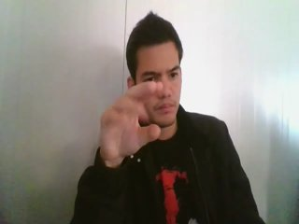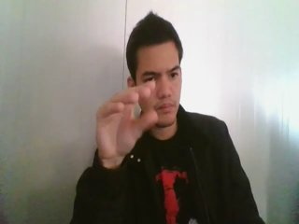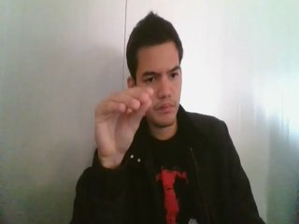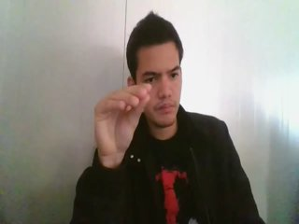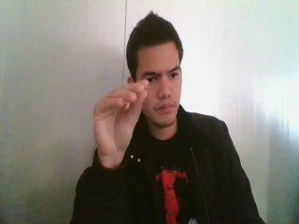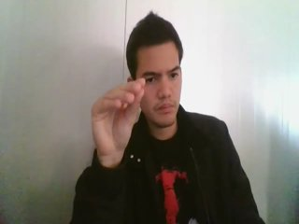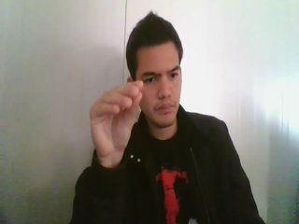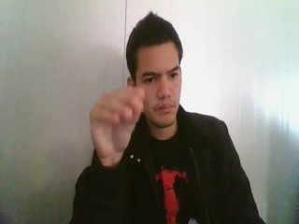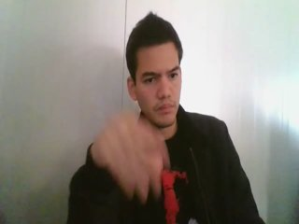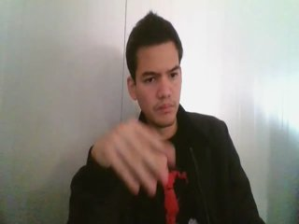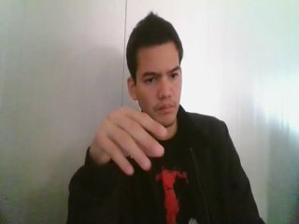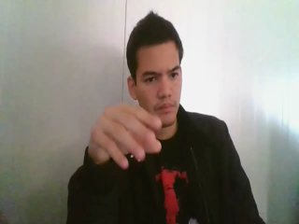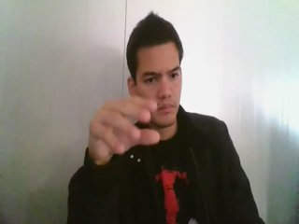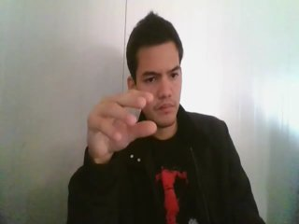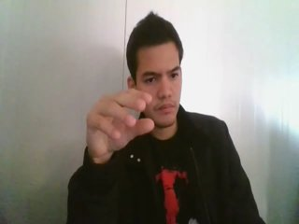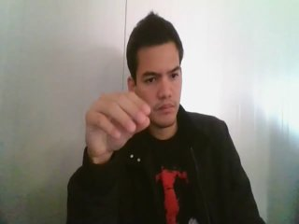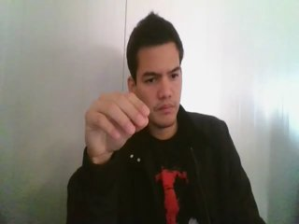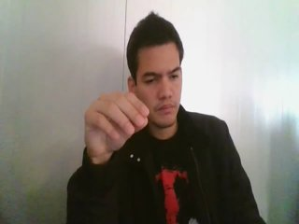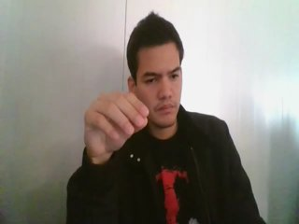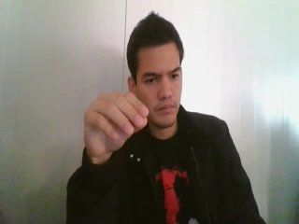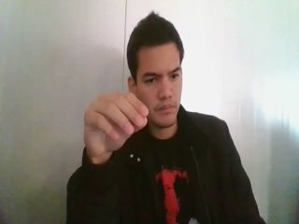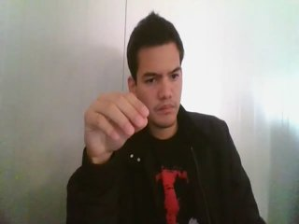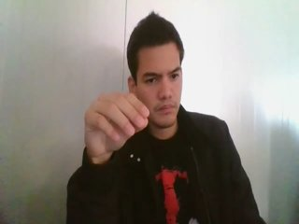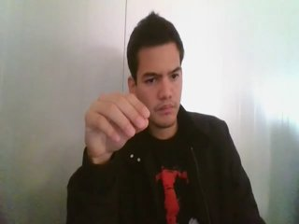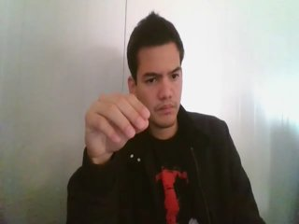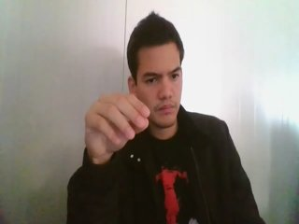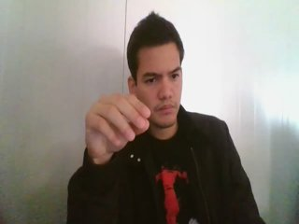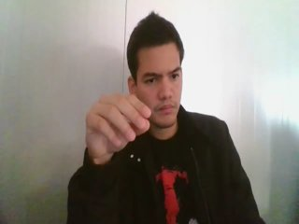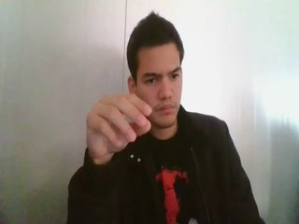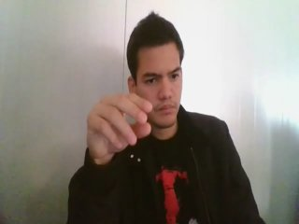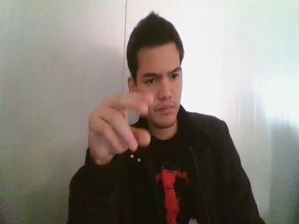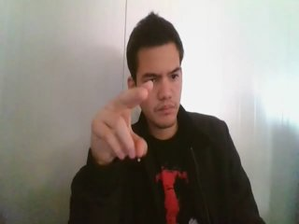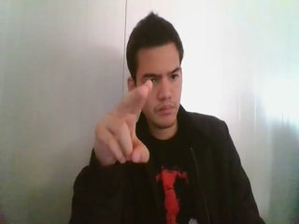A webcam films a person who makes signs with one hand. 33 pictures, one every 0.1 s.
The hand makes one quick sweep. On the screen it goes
downward.
0.2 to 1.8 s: On the screen the hand sweeps downward. The name of the sign: Throw down.
1.9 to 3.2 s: Pointing with two fingers.
